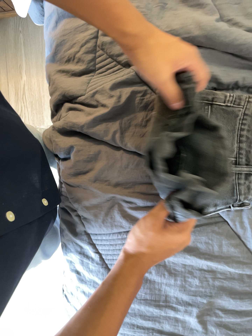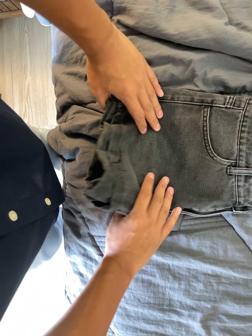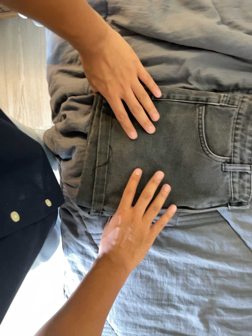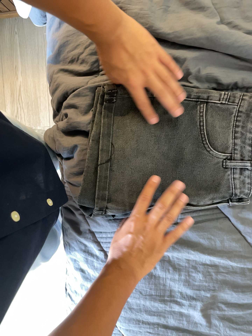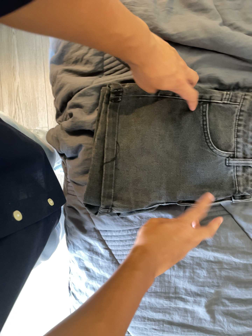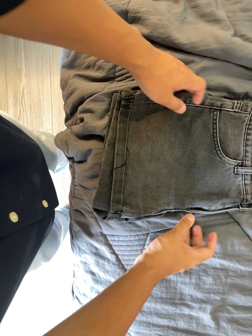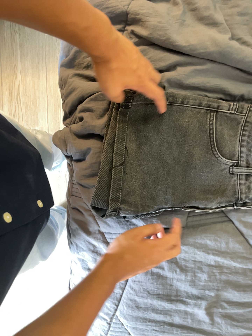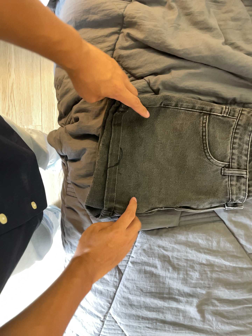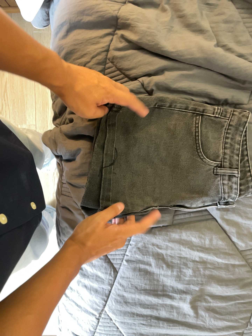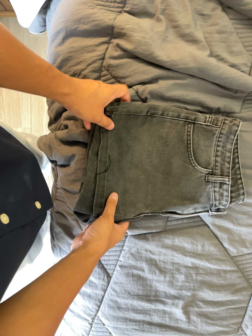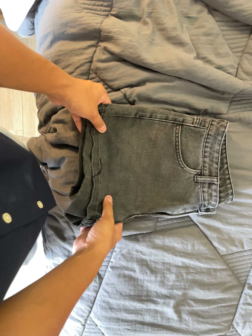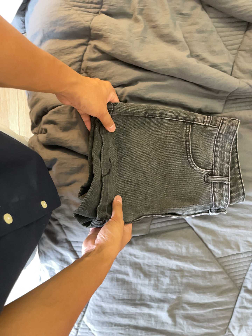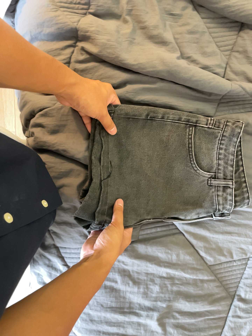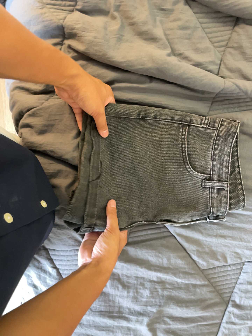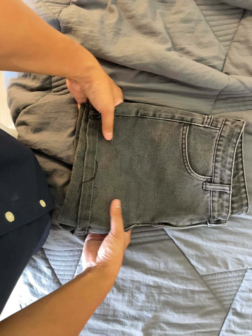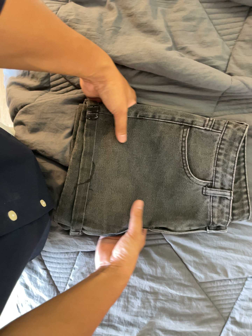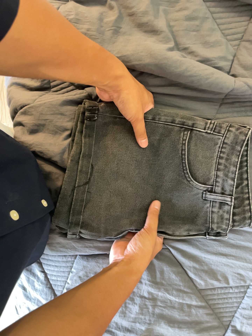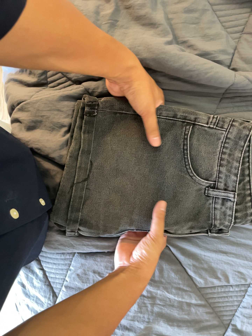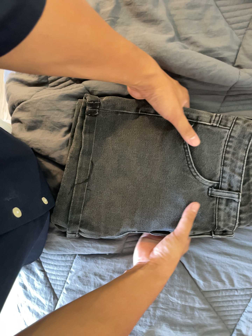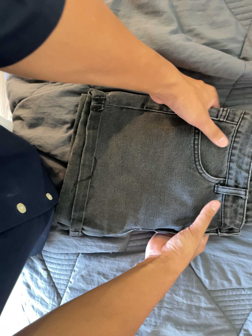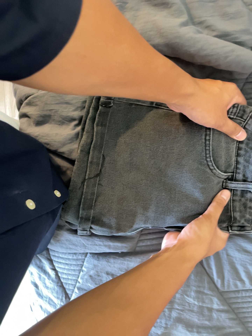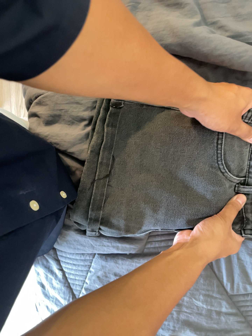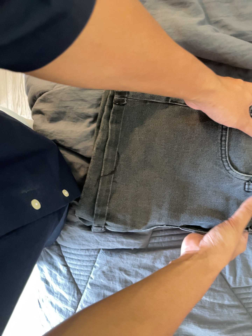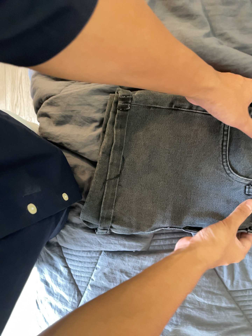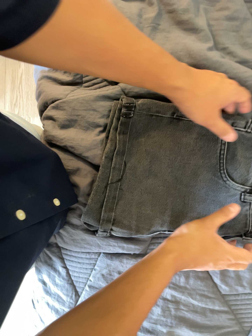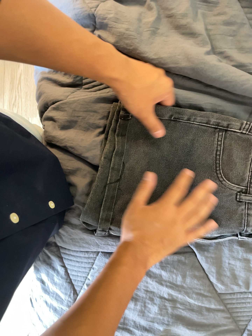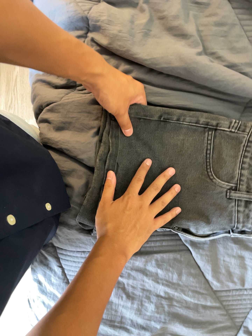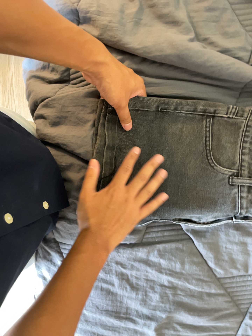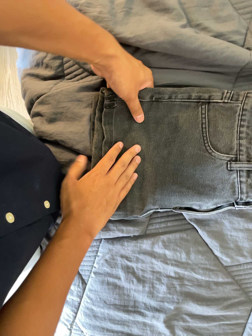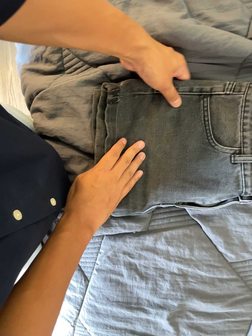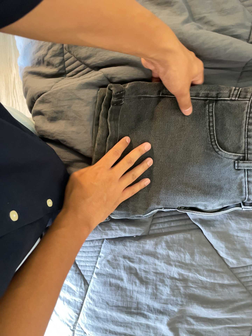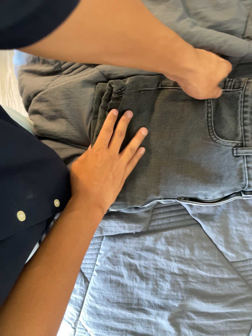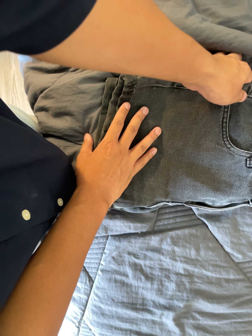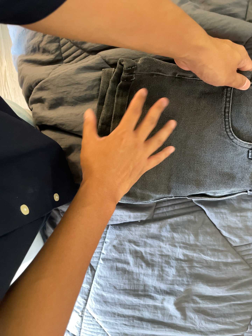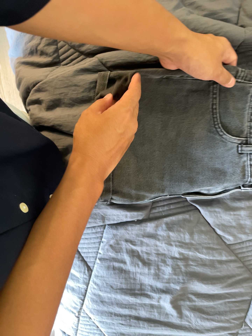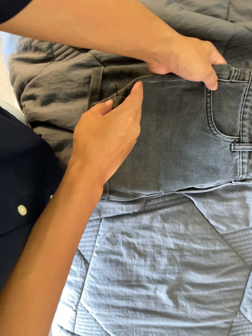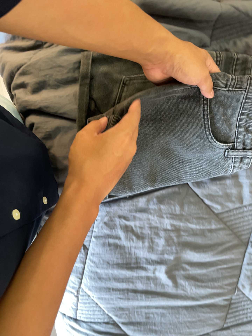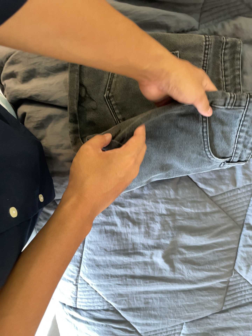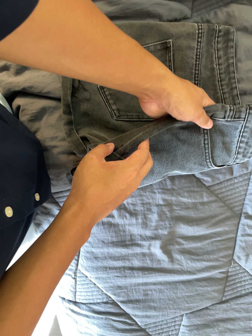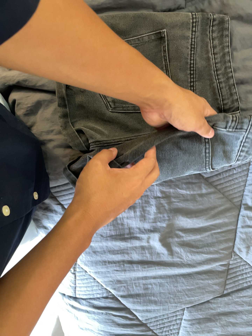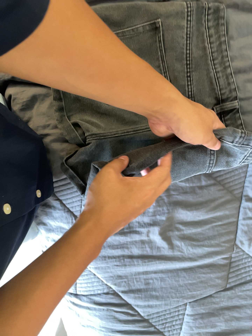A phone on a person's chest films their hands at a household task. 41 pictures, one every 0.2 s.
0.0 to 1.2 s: The camera travels to its left, about 8 cm.
1.2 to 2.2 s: The camera shifts only a little, or ends up much as it began.
2.2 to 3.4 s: The camera travels to its right and forward, about 18 cm.
3.4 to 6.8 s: The camera shifts only a little, or ends up much as it began.
6.8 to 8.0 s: The camera travels toward the bottom of its view, about 12 cm, so close, fixed things drift upward. It rolls about its line of sight by about 10 degrees, and the scene rotates counterclockwise.
The film runs backward here.
